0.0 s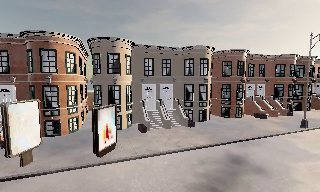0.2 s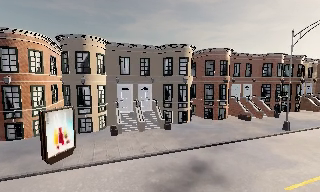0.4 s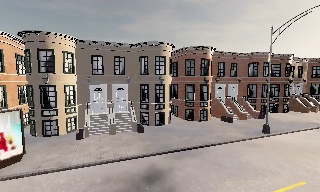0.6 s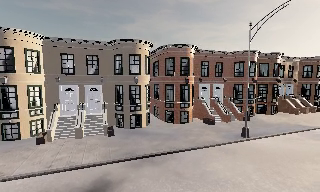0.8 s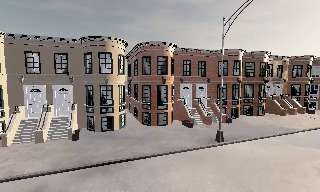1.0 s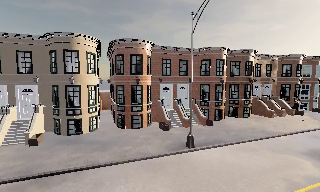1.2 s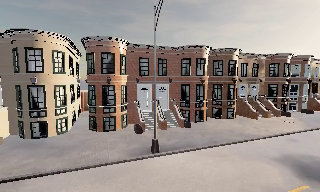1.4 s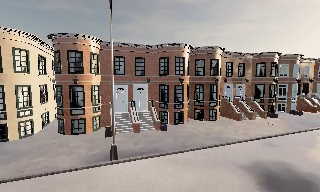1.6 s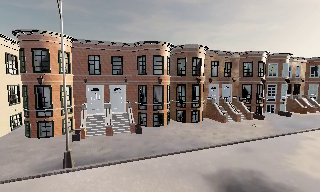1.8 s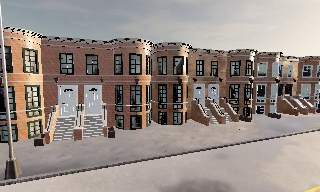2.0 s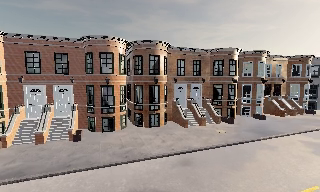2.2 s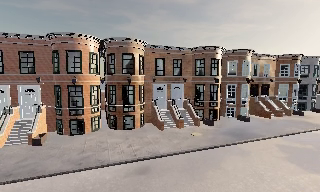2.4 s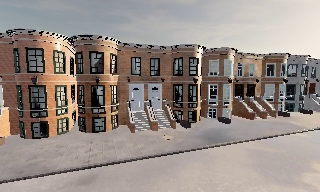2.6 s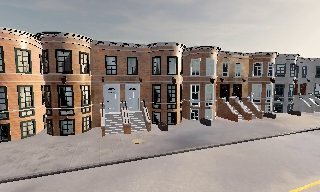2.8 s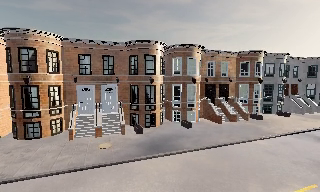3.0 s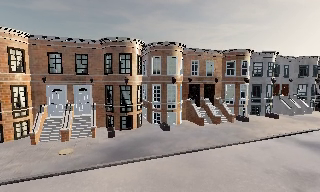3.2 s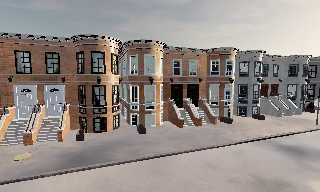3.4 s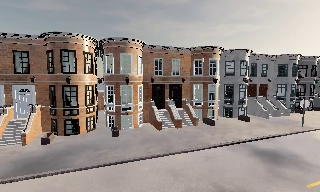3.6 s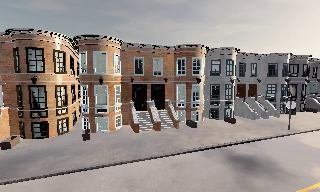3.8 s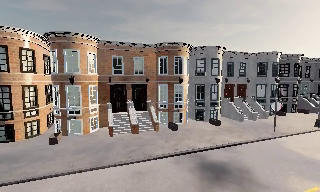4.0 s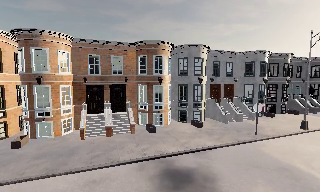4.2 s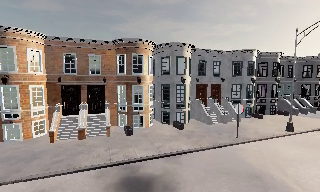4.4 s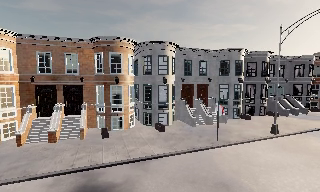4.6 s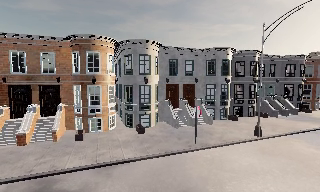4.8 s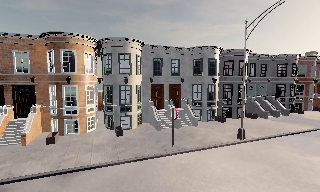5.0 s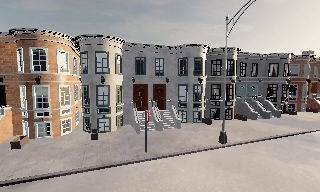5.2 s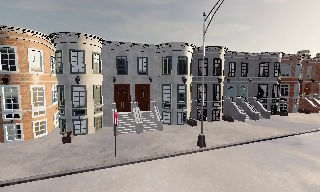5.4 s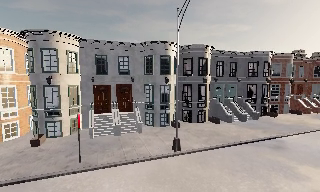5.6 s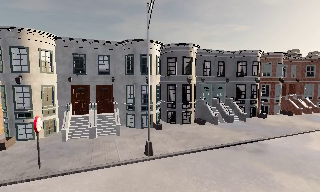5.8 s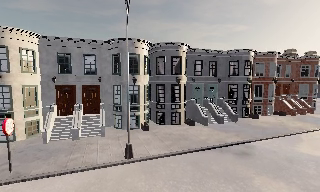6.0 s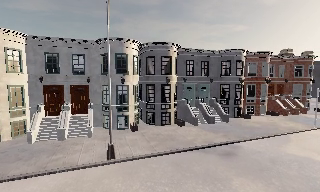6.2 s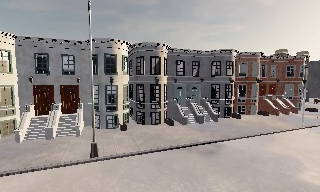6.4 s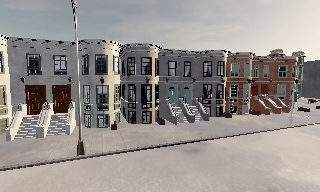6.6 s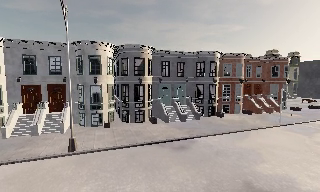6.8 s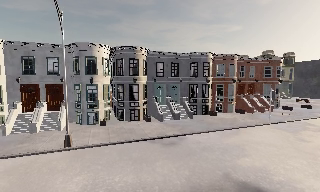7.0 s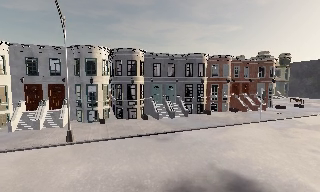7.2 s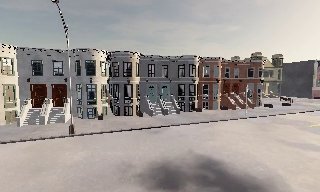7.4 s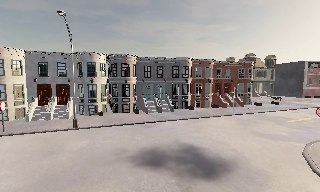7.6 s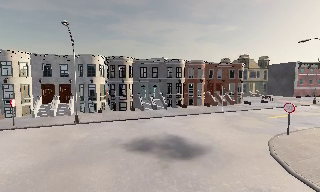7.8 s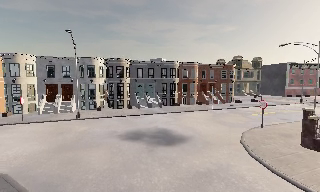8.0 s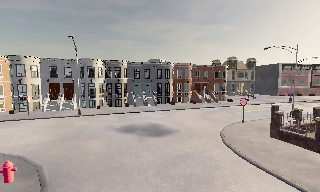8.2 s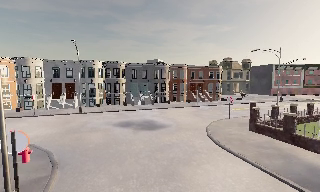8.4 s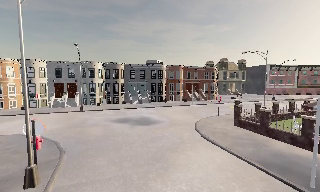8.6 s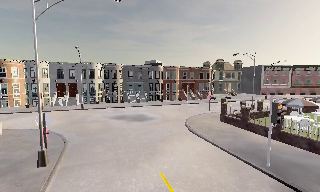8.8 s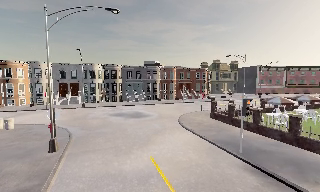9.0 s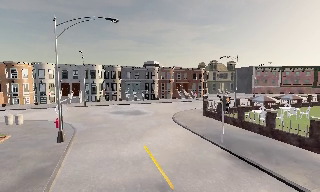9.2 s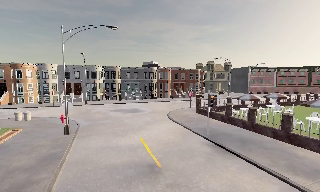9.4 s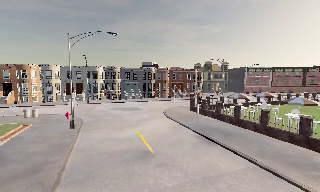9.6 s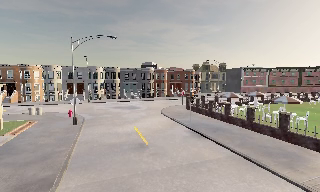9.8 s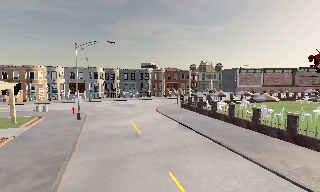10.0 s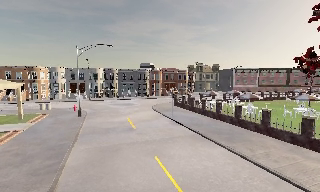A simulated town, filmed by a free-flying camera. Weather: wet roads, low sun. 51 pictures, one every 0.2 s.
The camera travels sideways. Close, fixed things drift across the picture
to the left.
0.0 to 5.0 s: The camera travels to its right, about 45 m, so close, fixed things drift to the left.
5.0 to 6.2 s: The camera travels to its right, about 7 m, so close, fixed things drift to the left. It loses speed.
6.2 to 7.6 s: The camera travels backward and to its right, about 8 m, so what stands in front gets smaller. It gains speed.
7.6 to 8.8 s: The camera travels backward and to its right, about 10 m, so what stands in front gets smaller.
8.8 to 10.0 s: The camera travels backward, about 9 m, so what stands in front gets smaller.
The film runs forward here.
